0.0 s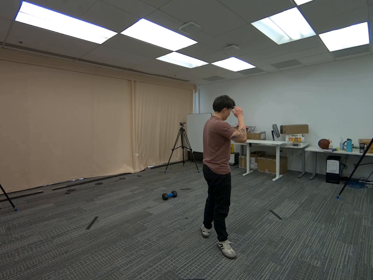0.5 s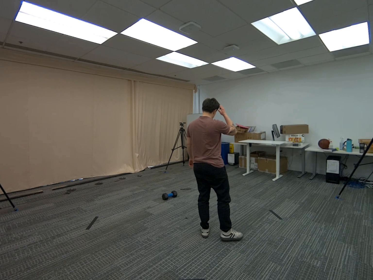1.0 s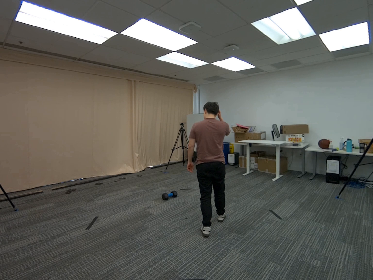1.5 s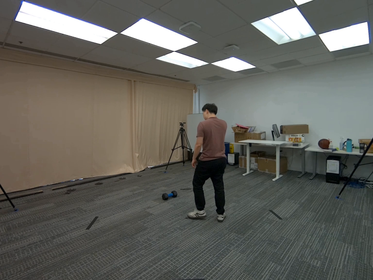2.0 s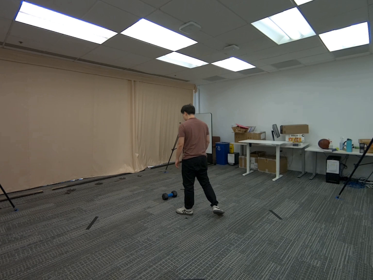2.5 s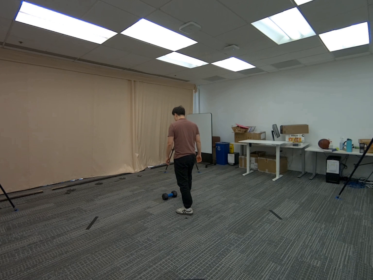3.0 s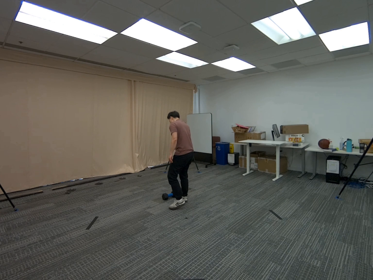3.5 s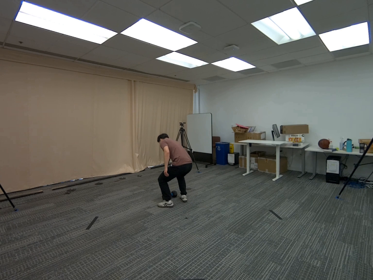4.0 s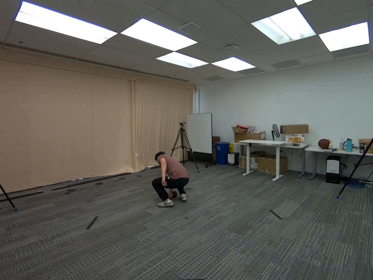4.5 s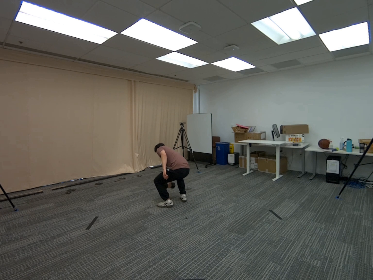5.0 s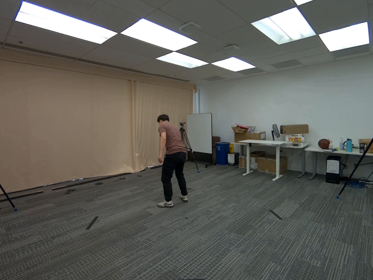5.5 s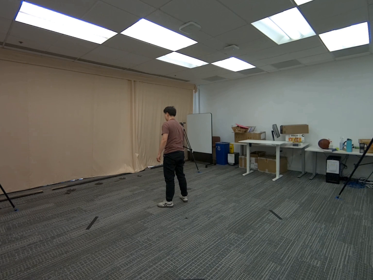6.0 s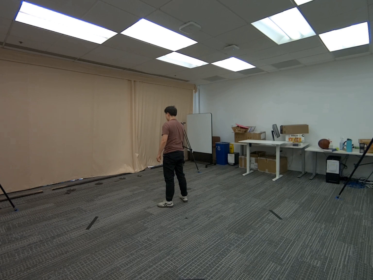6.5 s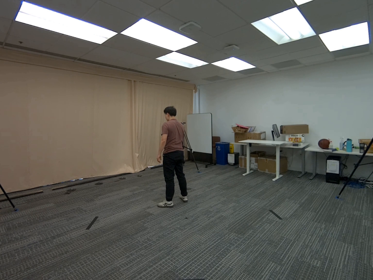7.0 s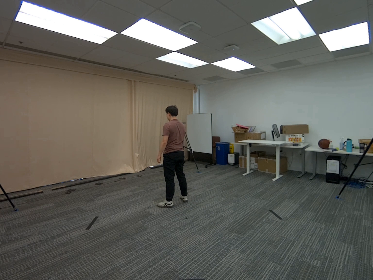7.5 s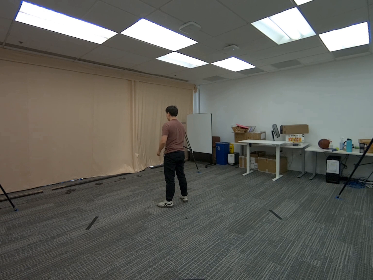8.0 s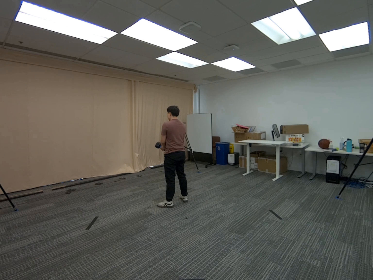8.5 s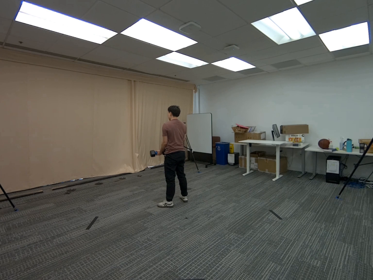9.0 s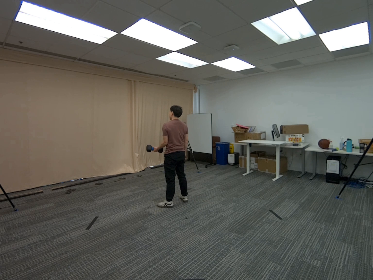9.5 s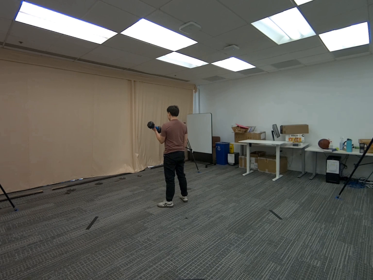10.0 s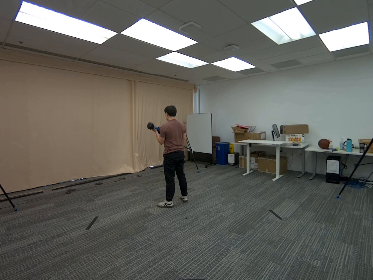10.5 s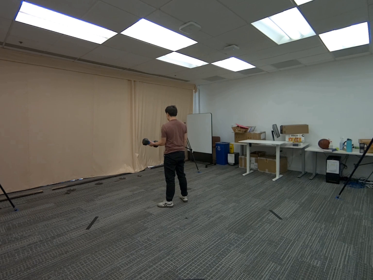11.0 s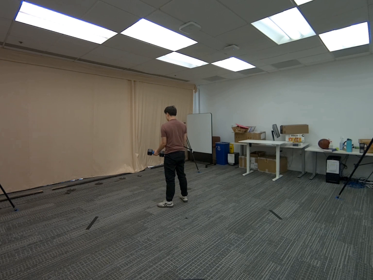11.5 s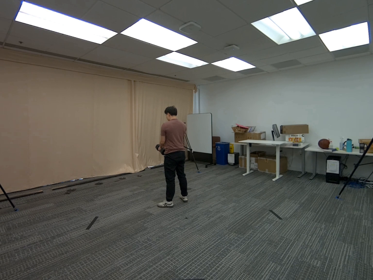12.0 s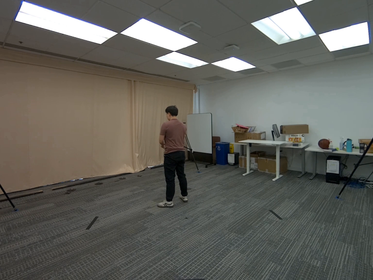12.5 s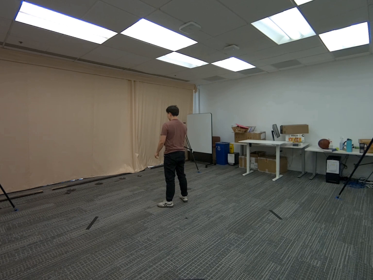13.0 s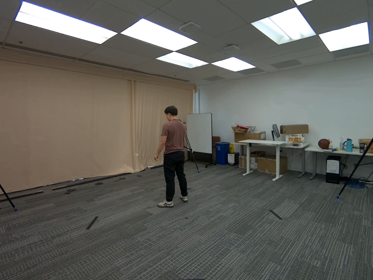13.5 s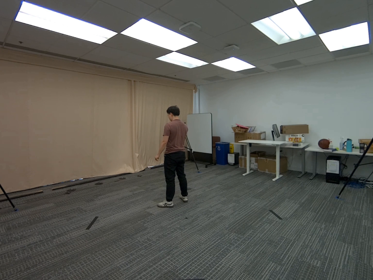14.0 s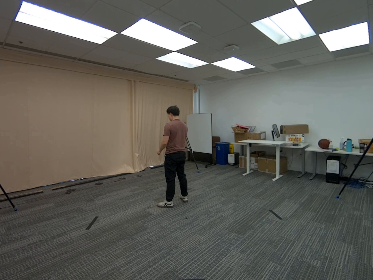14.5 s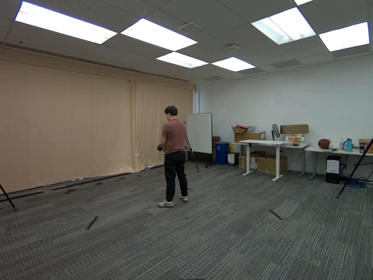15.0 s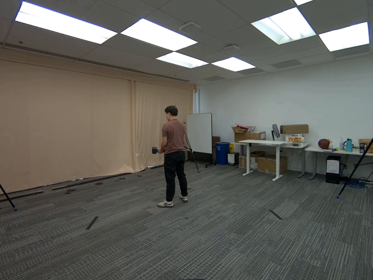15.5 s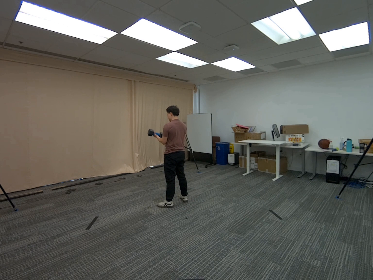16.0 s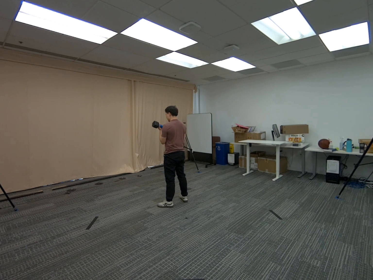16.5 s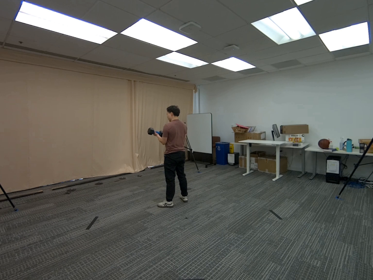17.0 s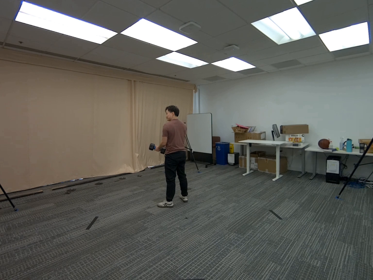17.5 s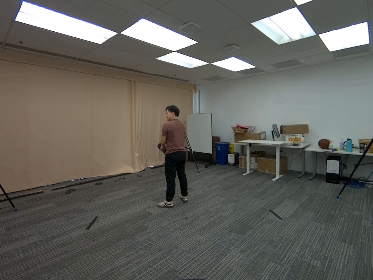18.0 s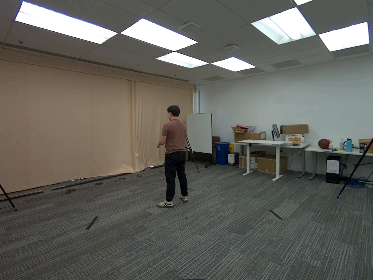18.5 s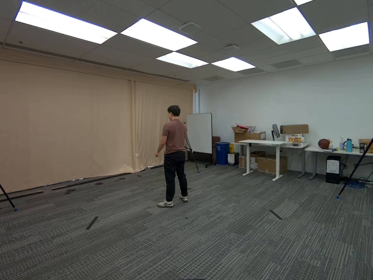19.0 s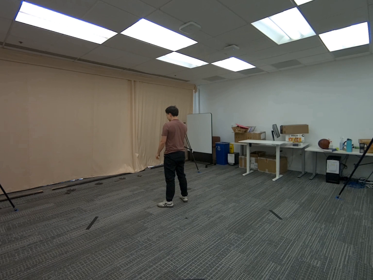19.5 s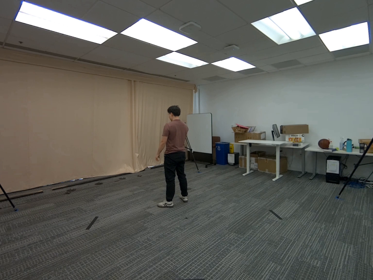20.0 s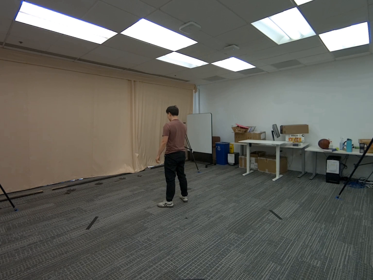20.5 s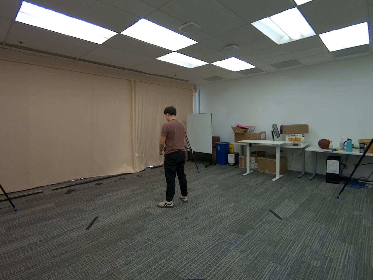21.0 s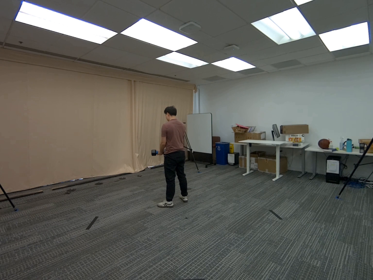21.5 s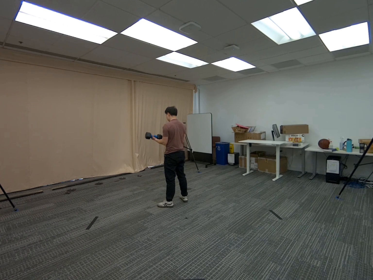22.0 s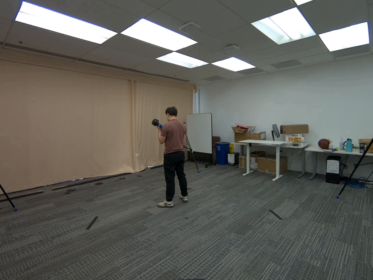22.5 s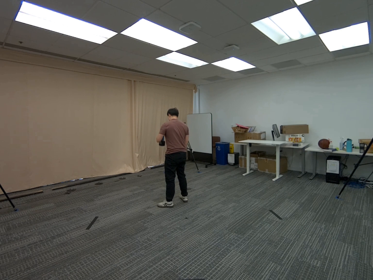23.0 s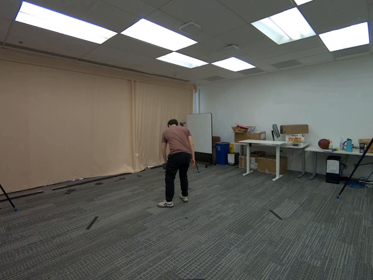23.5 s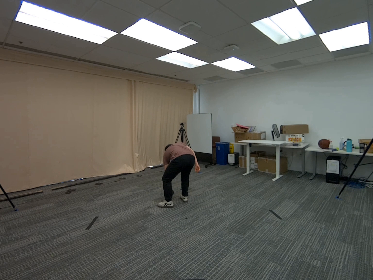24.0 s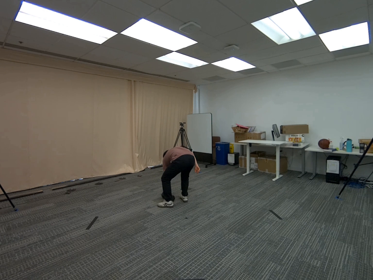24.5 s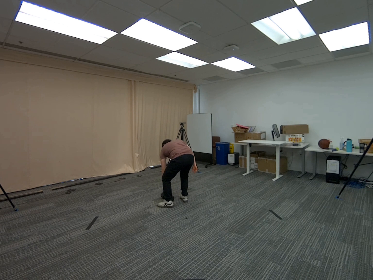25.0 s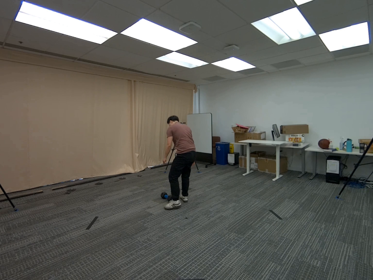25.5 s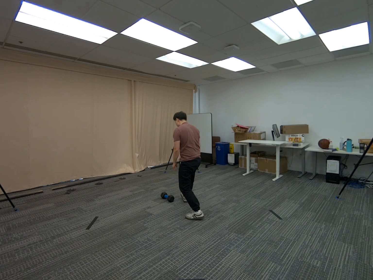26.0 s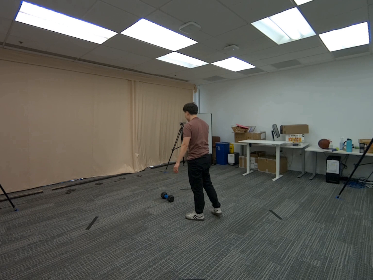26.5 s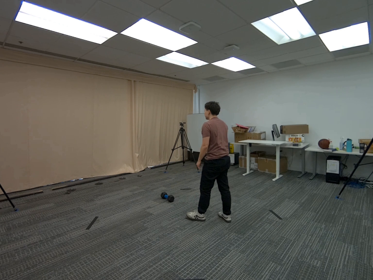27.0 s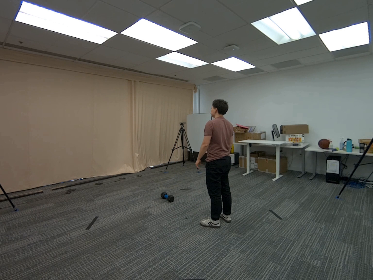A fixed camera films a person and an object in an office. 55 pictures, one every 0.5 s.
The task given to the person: Walk to the dumbbell and pick it up with your right hand, keeping your arm extended. Perform a bicep curl by bending your elbow, then pass the dumbbell to your left hand. Lower the left arm, perform a bicep curl, and pass the dumbbell back to your right hand. Continue alternating curls between hands until finished, then place the dumbbell back on the ground.
